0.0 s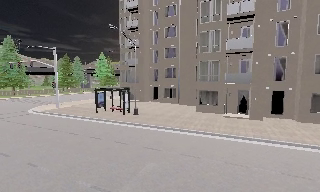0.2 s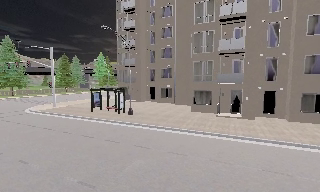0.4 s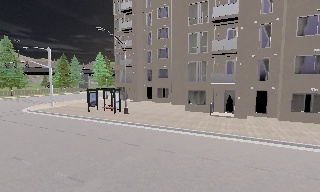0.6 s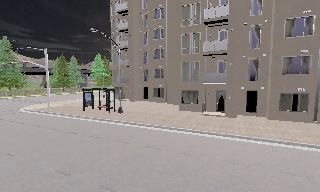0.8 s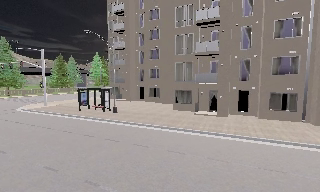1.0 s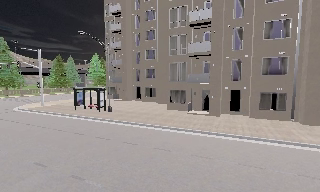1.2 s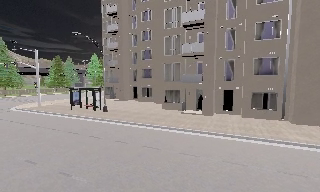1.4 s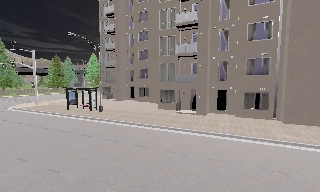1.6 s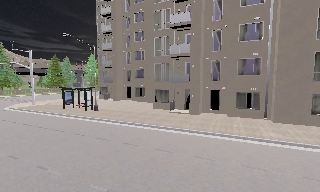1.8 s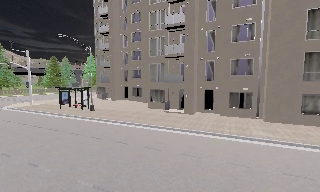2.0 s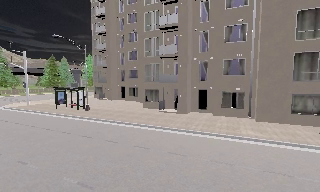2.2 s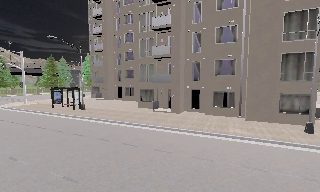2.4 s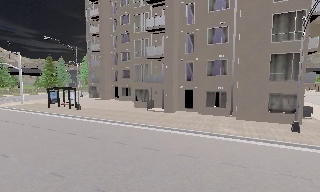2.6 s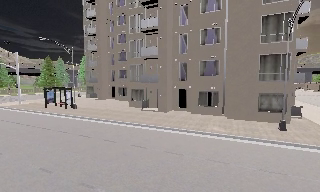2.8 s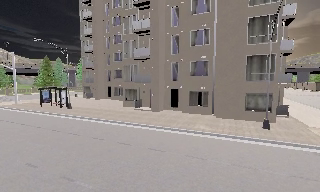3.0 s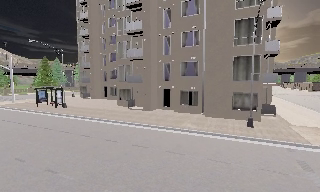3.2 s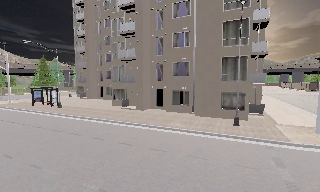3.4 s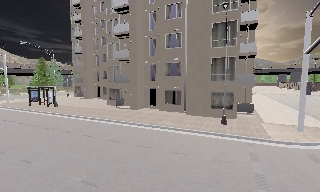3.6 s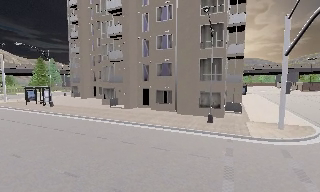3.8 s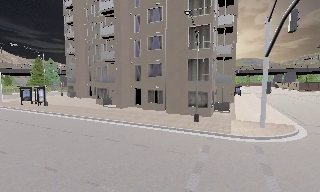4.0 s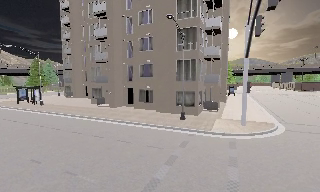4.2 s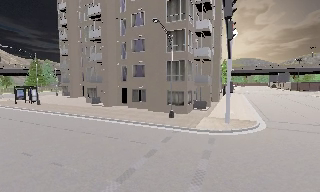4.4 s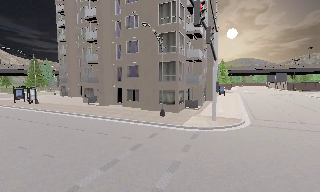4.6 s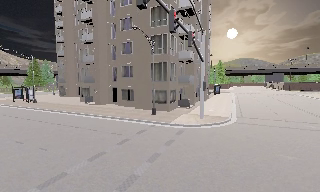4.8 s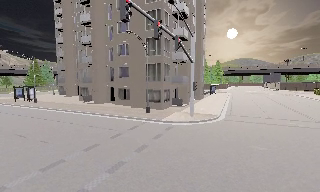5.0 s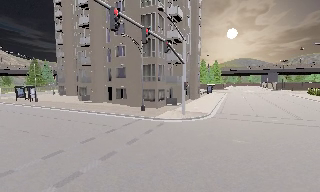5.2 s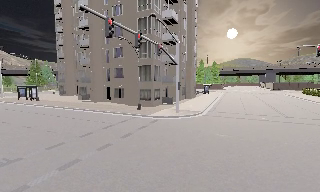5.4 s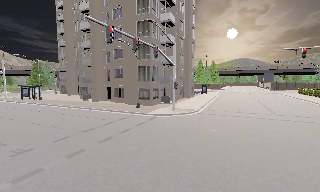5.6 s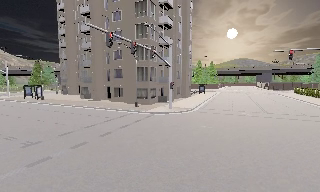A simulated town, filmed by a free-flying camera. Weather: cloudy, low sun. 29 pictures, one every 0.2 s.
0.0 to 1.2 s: The camera travels to its right and backward, about 4 m, so close, fixed things drift to the left.
1.2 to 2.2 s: The camera travels to its right, about 3.5 m, so close, fixed things drift to the left.
2.2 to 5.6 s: The camera travels to its right and backward, about 17 m, so close, fixed things drift to the left.
The film runs backward here.
